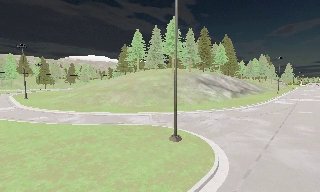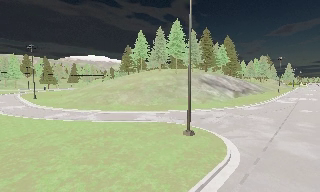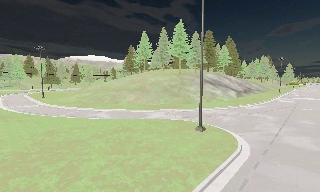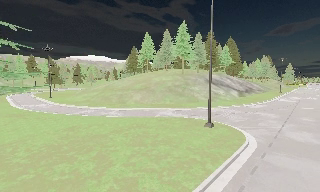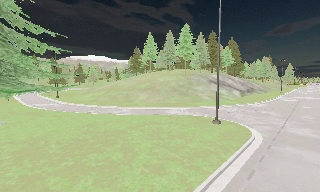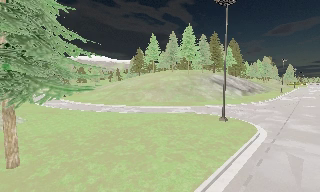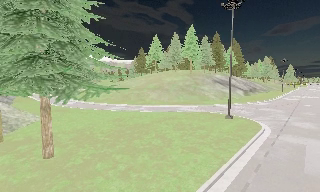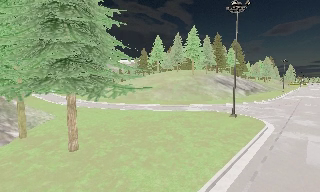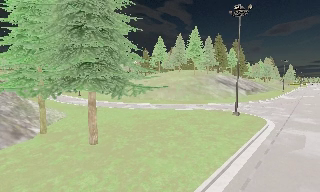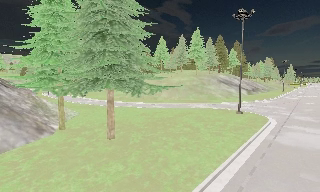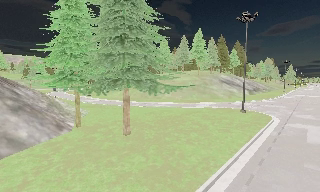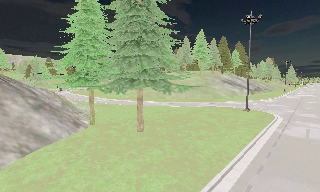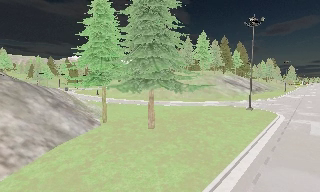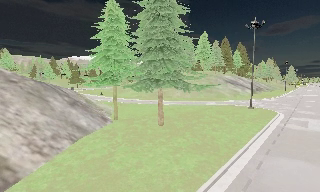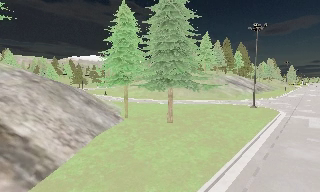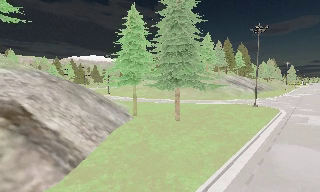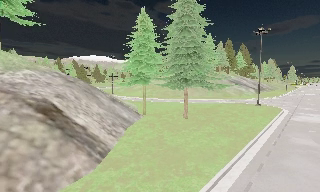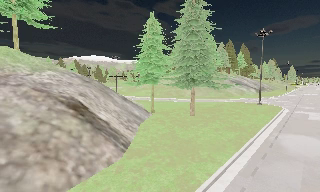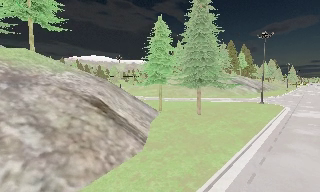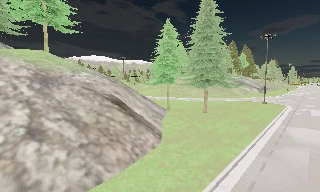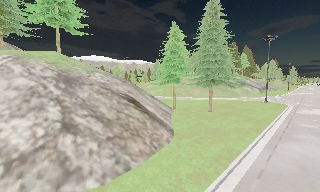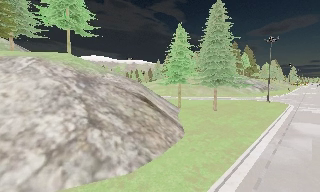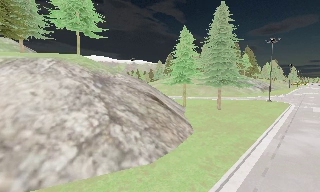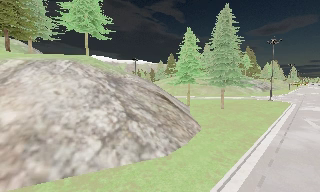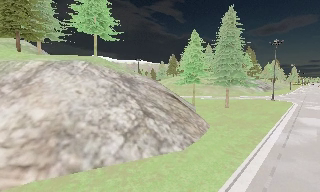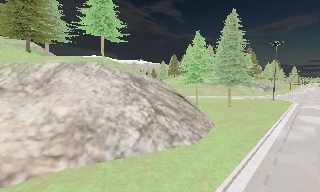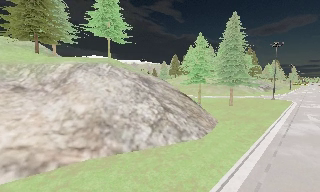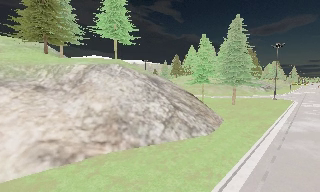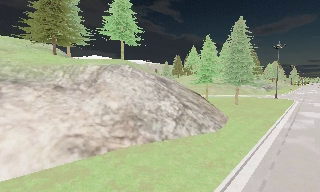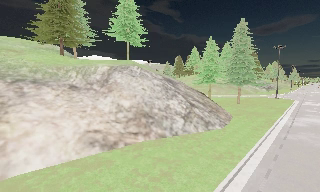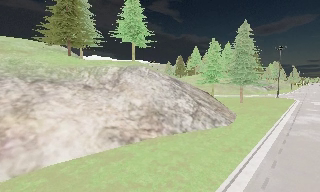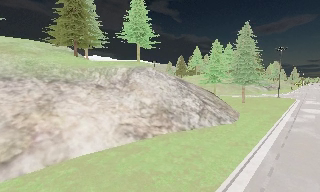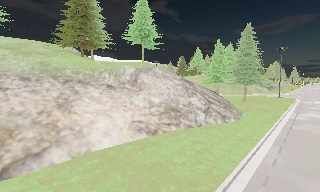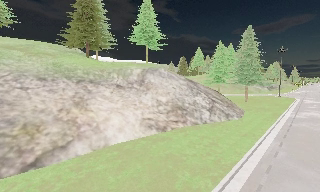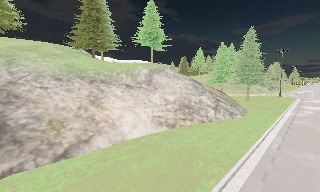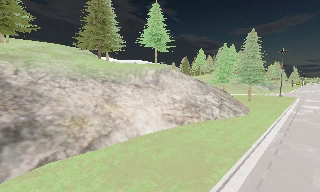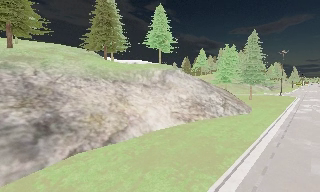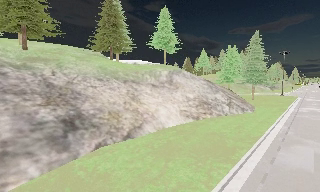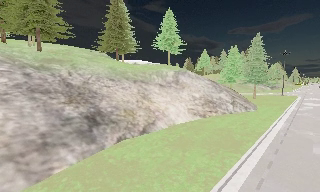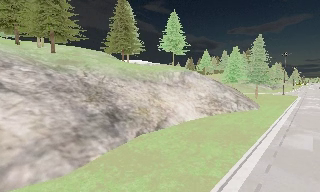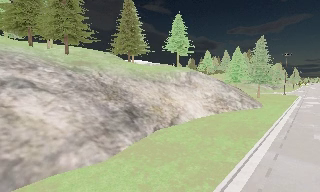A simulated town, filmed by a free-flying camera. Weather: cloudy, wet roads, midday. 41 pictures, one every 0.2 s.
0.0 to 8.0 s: The camera travels backward and to its left, about 50 m, so what stands in front gets smaller.
The film runs backward here.
